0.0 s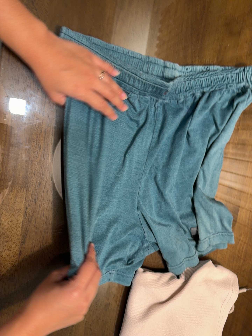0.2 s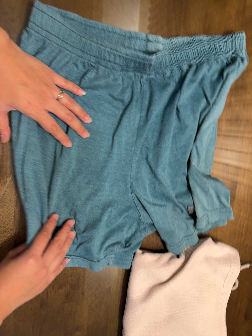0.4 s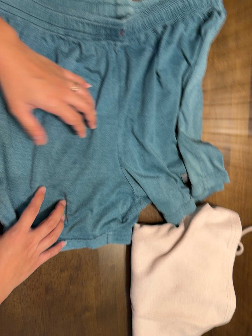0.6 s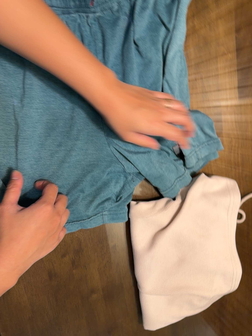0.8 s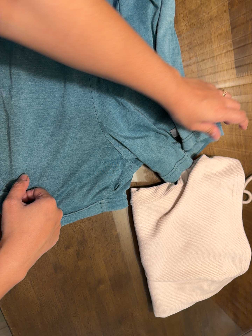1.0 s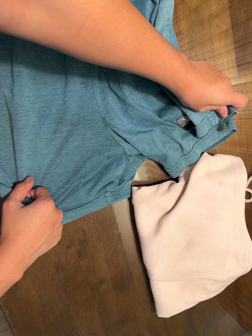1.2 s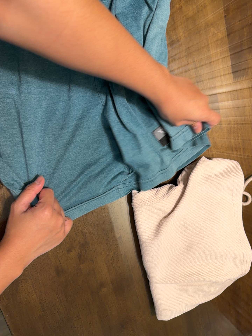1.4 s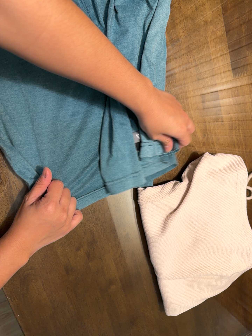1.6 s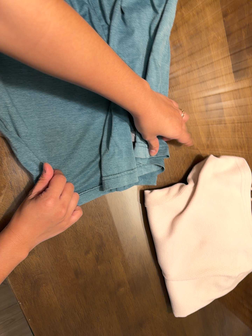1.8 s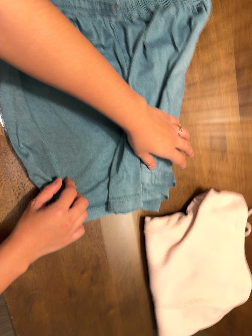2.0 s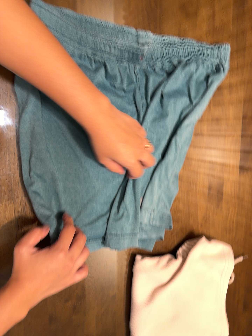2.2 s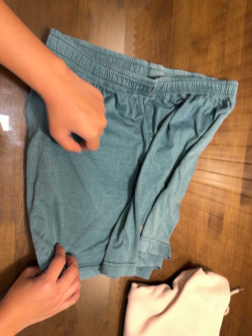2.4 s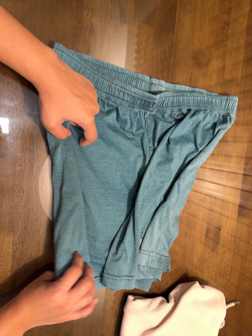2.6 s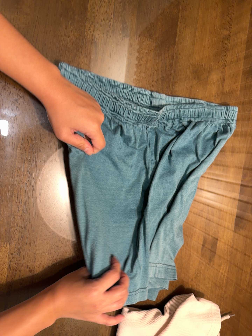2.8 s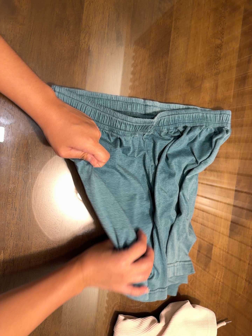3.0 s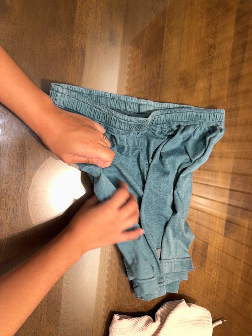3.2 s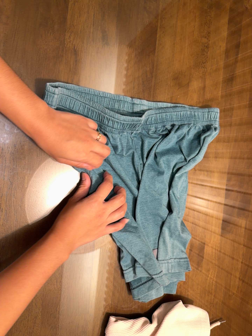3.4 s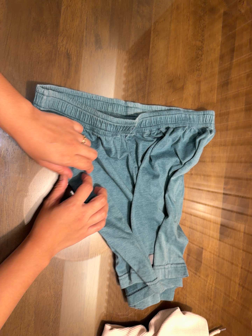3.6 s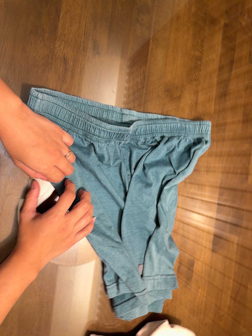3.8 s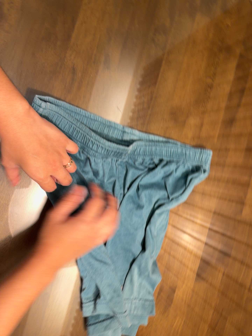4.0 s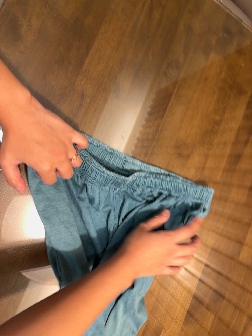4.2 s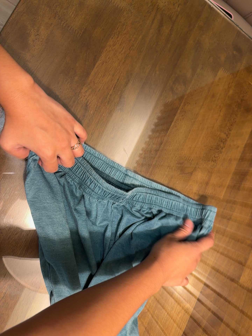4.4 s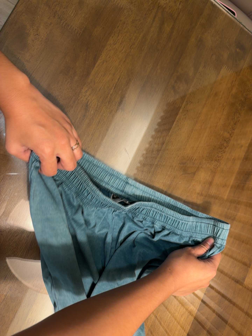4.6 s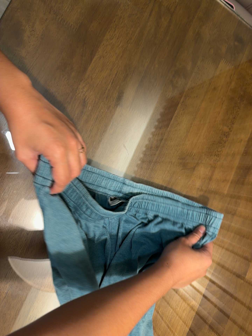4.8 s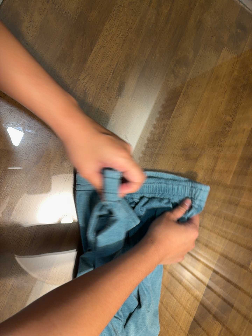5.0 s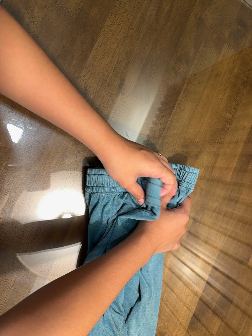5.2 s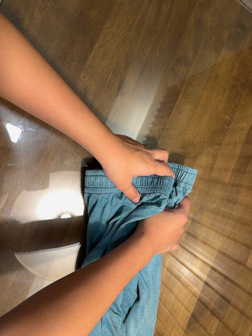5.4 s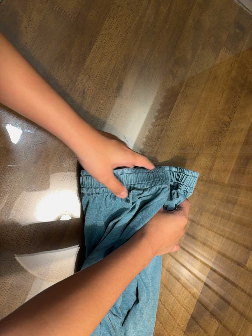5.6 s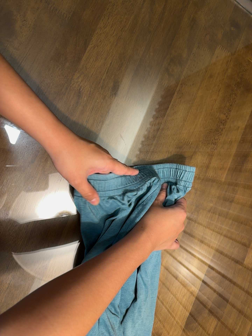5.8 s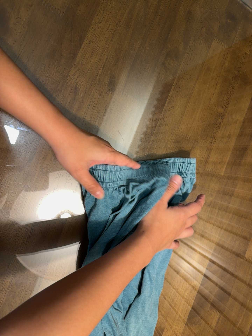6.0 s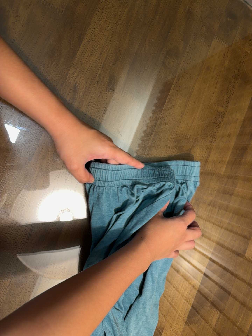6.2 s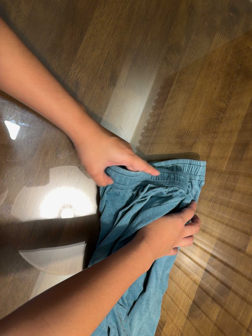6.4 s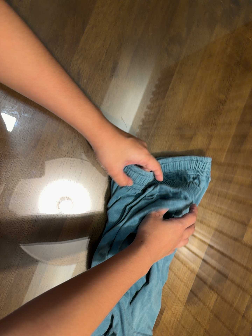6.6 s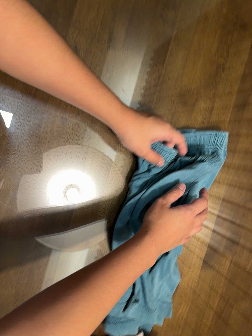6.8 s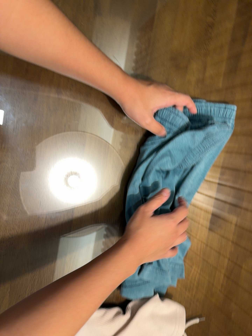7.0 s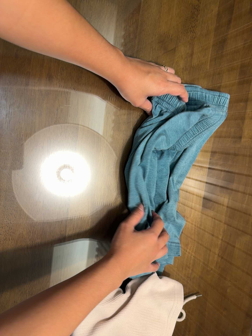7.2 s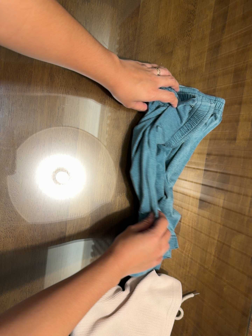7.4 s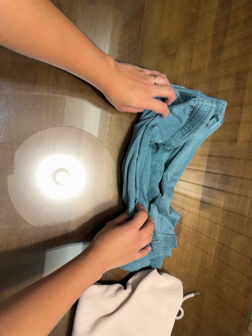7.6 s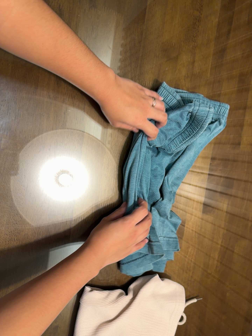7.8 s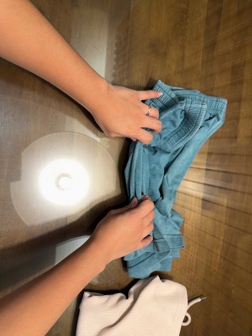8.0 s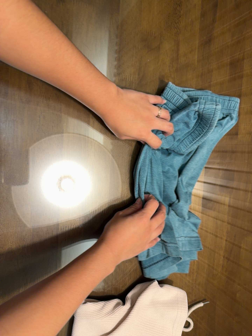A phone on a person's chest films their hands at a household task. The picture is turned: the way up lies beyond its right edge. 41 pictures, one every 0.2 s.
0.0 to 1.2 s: The camera travels toward the bottom of its view and to its right, about 10 cm, so close, fixed things drift upward. It rolls about its line of sight by about 25 degrees, and the scene rotates counterclockwise.
1.2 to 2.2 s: The camera travels toward the top of its view and to its left, about 12 cm, so close, fixed things drift downward. Its aim tips toward the top of its view by about 10 degrees, and the scene shifts downward. It rolls about its line of sight by about 15 degrees, and the scene rotates clockwise.
2.2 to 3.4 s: The camera shifts only a little, or ends up much as it began.
3.4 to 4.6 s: The camera travels toward the top of its view, about 8 cm, so close, fixed things drift downward. It rolls about its line of sight by about 20 degrees, and the scene rotates clockwise.
4.6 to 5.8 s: The camera shifts only a little, or ends up much as it began.
5.8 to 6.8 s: The camera travels toward the bottom of its view, about 6 cm, so close, fixed things drift upward. Its aim tips toward the bottom of its view by about 10 degrees, and the scene shifts upward. It rolls about its line of sight by about 10 degrees, and the scene rotates counterclockwise.
6.8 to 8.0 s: The camera shifts only a little, or ends up much as it began.
The film runs backward here.
